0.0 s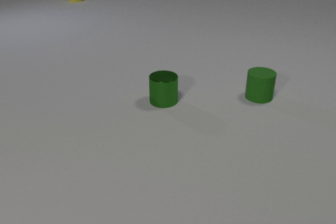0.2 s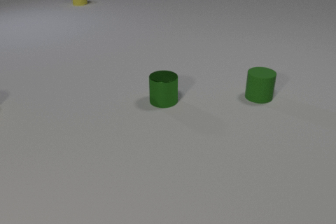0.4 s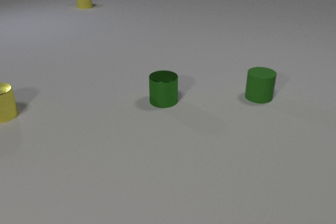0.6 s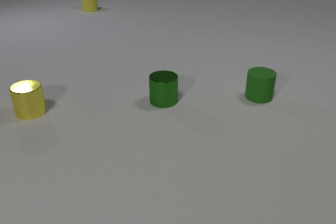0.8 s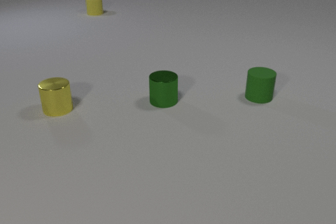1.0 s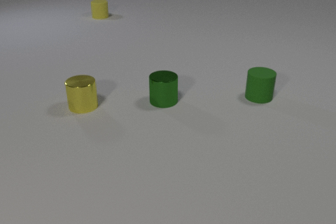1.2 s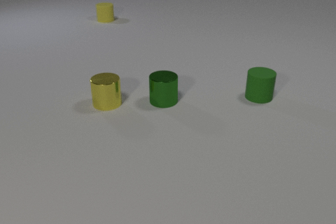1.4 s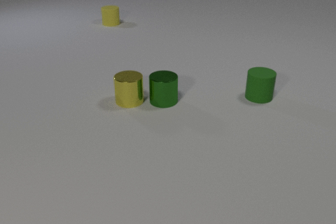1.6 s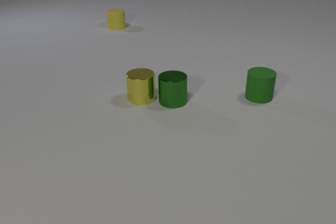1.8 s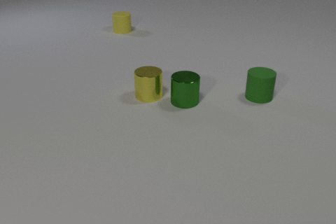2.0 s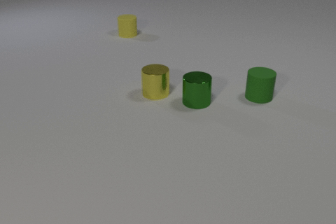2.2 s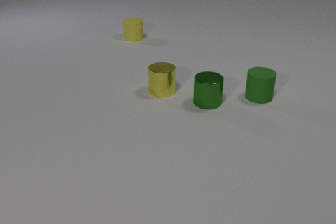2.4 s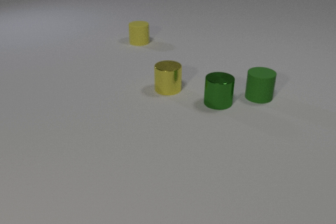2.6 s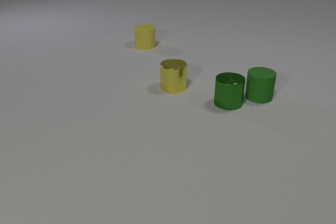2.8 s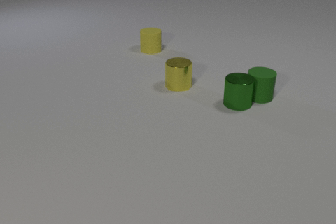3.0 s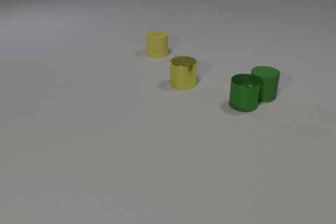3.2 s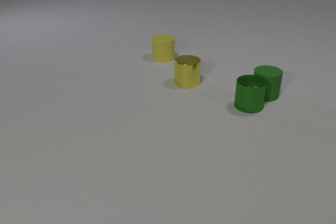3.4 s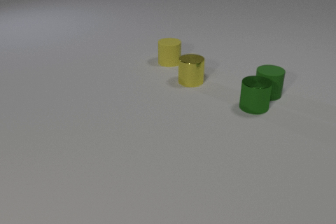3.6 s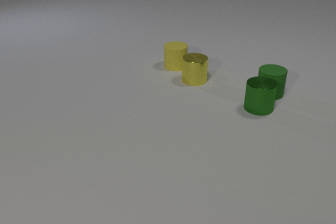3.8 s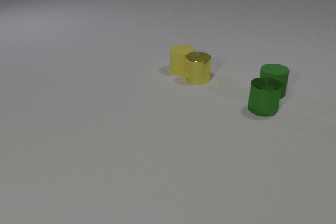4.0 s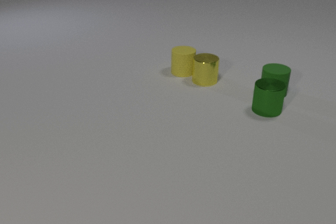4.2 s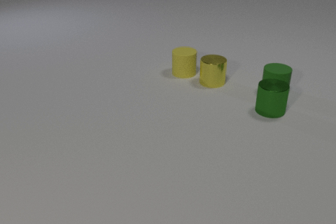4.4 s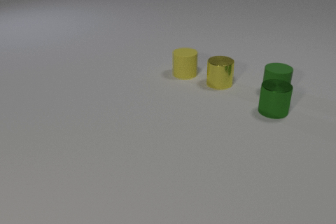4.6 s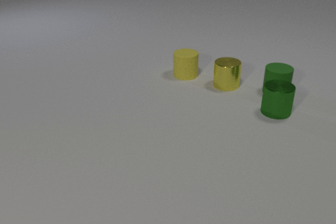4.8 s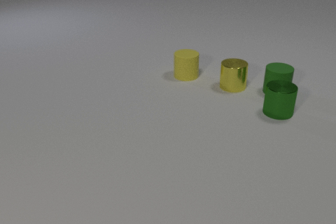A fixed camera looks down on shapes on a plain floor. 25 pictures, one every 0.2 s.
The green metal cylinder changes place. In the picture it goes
to the right.
The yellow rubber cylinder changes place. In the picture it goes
toward the camera.
0.0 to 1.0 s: The yellow metal cylinder comes in at the left edge, slides to the right. The yellow rubber cylinder slides toward the camera.
1.0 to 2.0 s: The yellow metal cylinder slides to the right. The green metal cylinder slides to the right. The yellow rubber cylinder slides toward the camera and to the right. The yellow metal cylinder and the green metal cylinder collide.
2.0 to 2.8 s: The yellow metal cylinder slides to the right and away from the camera. The green metal cylinder slides to the right. The yellow rubber cylinder slides toward the camera and to the right. The green metal cylinder and the green rubber cylinder collide.
2.8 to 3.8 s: The yellow metal cylinder slides to the right and away from the camera. The green metal cylinder slides to the right. The yellow rubber cylinder slides toward the camera and to the right. The green rubber cylinder slides to the right and away from the camera. The yellow metal cylinder and the yellow rubber cylinder collide.
3.8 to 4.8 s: The yellow metal cylinder slides to the right. The green metal cylinder slides to the right. The yellow rubber cylinder slides toward the camera. The green rubber cylinder moves, and ends about where it began.
Are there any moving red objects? no.
What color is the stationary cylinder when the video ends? green.
How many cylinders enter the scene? 1.
